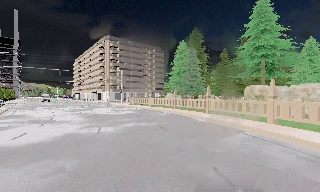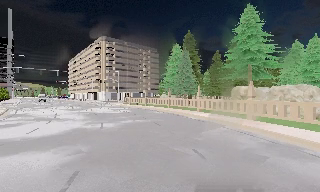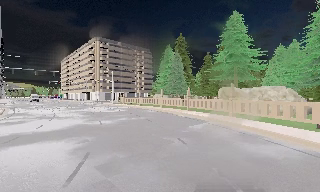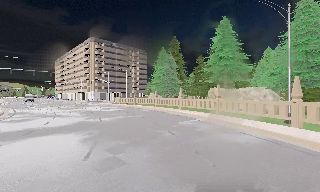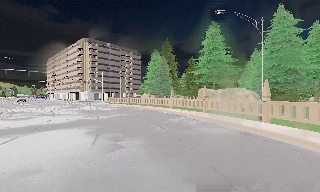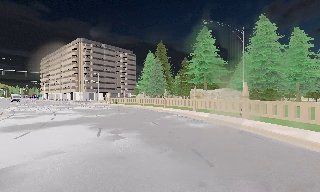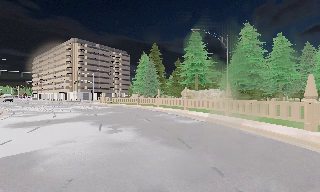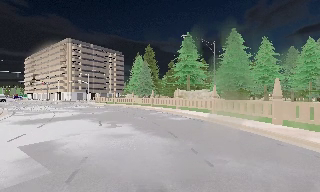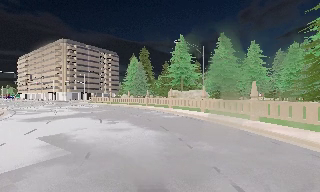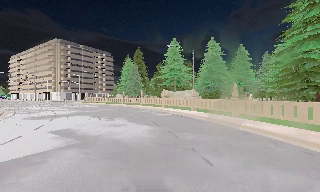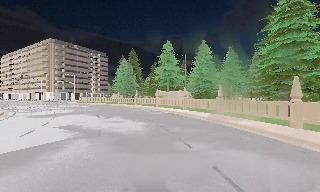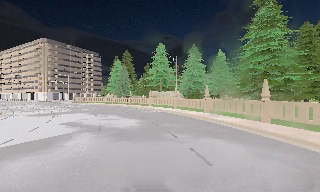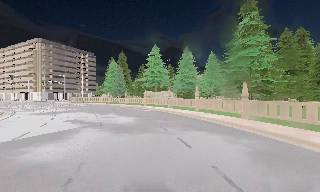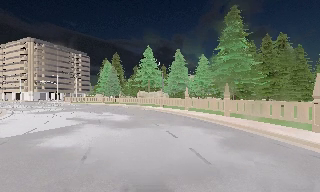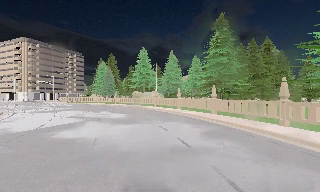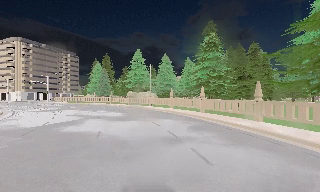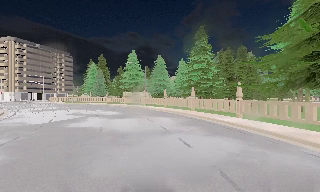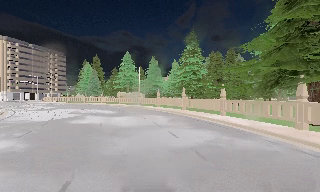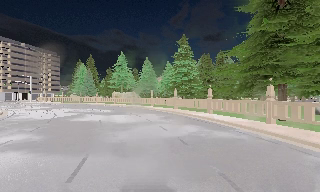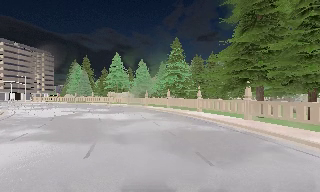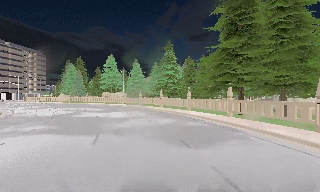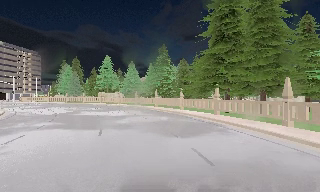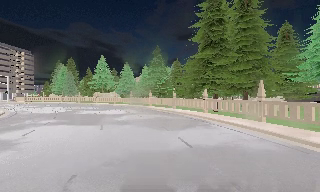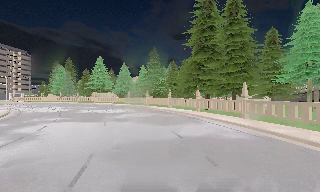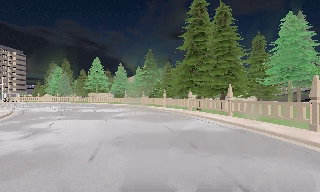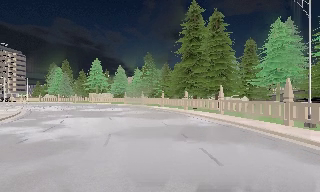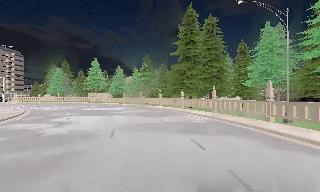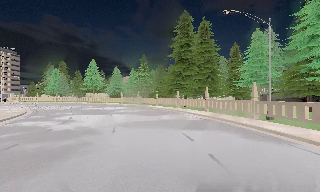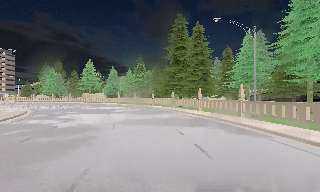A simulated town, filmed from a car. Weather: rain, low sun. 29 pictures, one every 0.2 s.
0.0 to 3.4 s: The scene slides to the left, as the camera pans about 35 degrees to its right. It travels backward, about 25 m.
3.4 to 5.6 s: The camera swings to its right by about 15 degrees, and the scene slides to the left. It travels backward, about 15 m, so what stands in front gets smaller.
The film runs backward here.
